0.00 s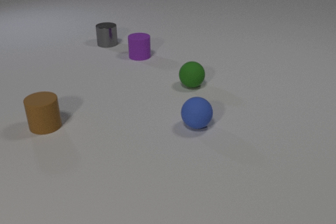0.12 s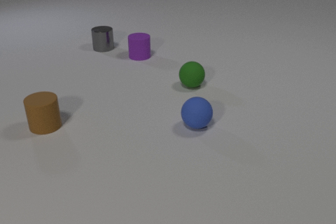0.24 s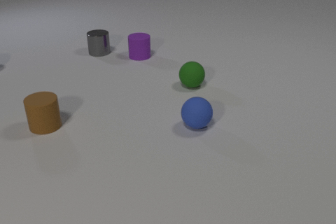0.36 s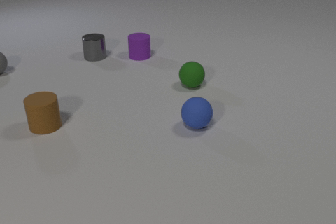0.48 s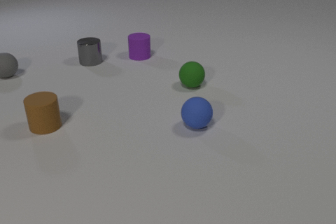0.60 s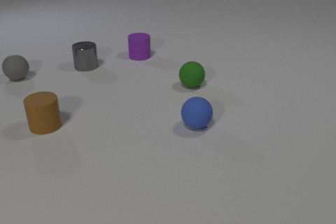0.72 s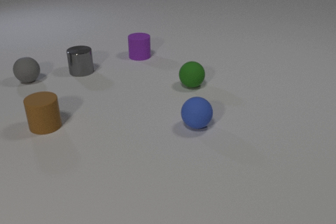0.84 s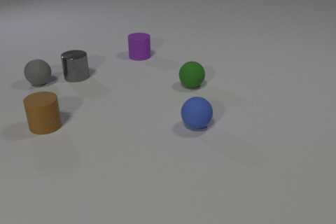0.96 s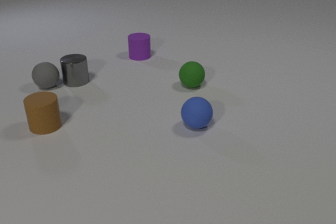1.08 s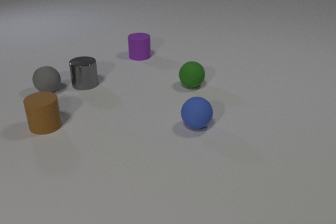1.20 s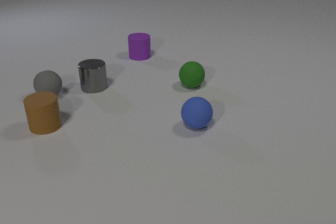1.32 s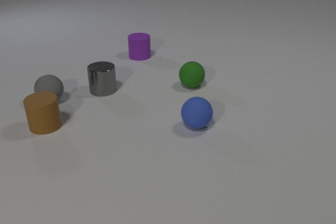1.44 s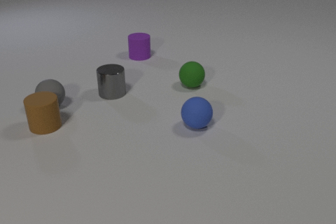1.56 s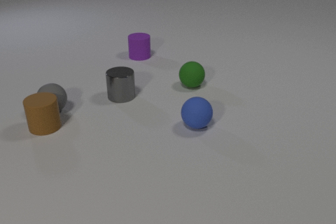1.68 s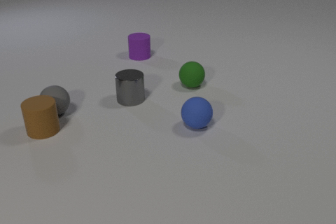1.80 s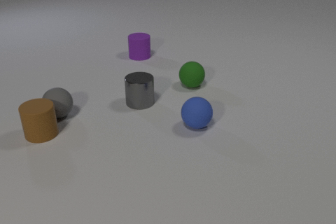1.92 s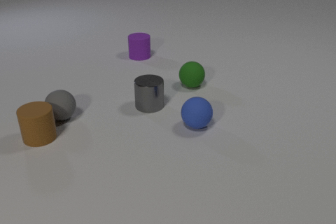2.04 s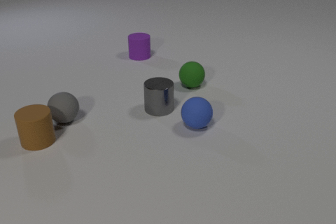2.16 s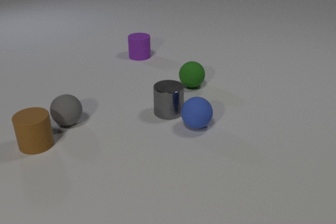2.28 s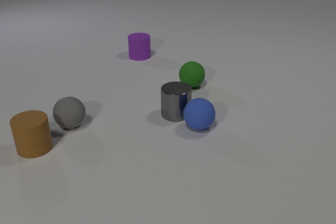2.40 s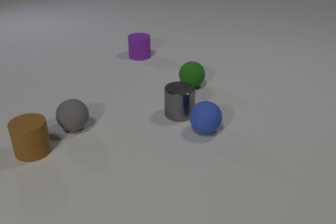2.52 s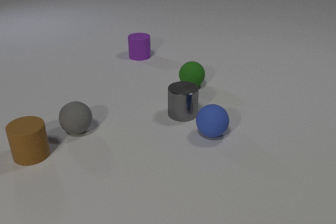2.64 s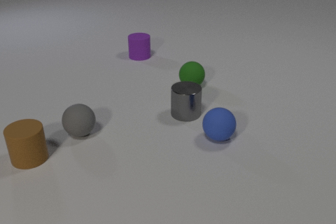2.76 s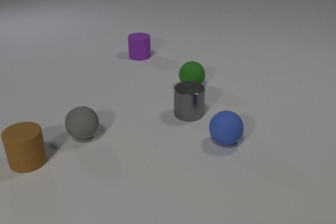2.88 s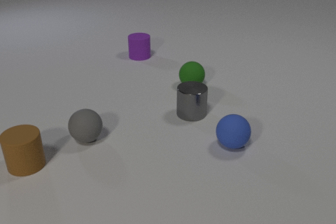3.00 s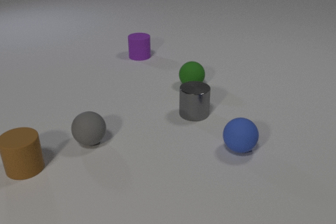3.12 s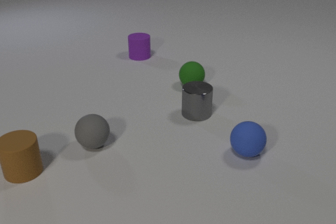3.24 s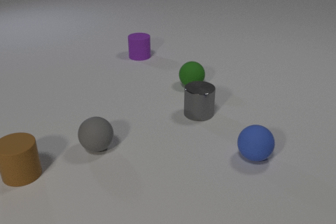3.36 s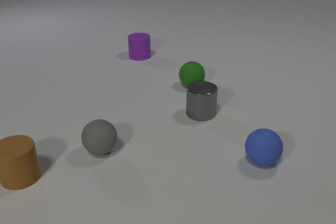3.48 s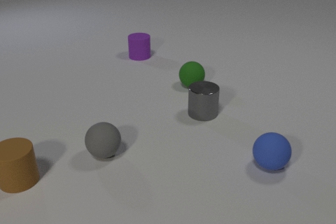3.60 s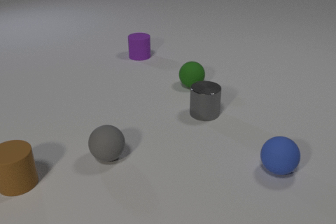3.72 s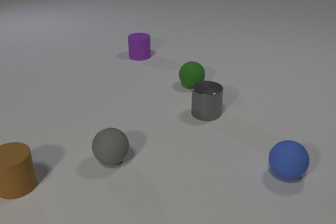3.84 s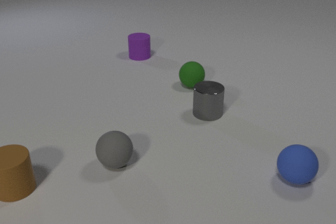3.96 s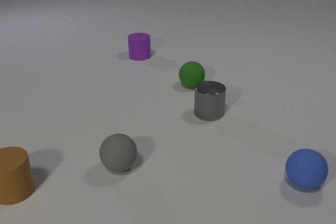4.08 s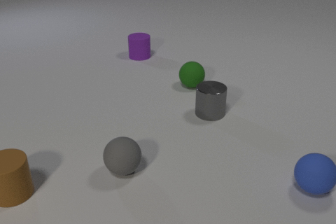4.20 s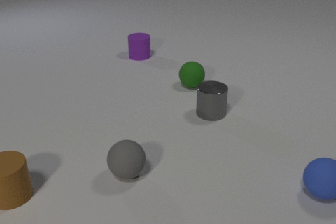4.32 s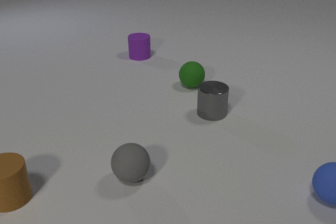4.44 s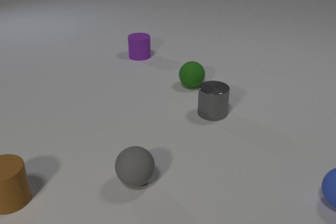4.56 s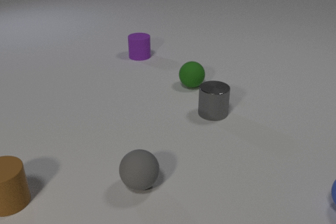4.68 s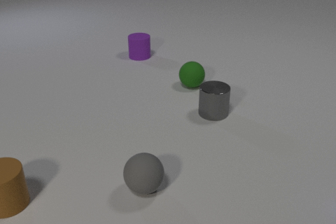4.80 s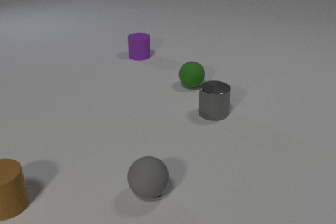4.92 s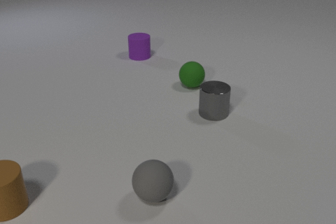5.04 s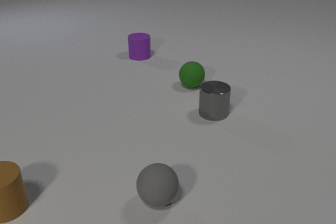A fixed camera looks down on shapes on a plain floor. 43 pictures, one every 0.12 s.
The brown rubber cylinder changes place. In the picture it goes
toward the camera.
The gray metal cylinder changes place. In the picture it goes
toward the camera.
0.00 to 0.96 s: The gray rubber sphere comes in at the left edge, rolls toward the camera and to the right. The gray metal cylinder slides toward the camera. The gray rubber sphere and the gray metal cylinder collide.
0.96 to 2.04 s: The gray rubber sphere rolls toward the camera. The gray metal cylinder slides to the right and toward the camera. The brown rubber cylinder slides toward the camera. The gray rubber sphere and the brown rubber cylinder collide.
2.04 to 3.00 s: The gray rubber sphere rolls toward the camera and to the right. The gray metal cylinder slides to the right. The brown rubber cylinder slides toward the camera. The blue rubber sphere rolls to the right and toward the camera. The gray metal cylinder and the blue rubber sphere collide.
3.00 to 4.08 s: The gray rubber sphere rolls toward the camera and to the right. The gray metal cylinder slides to the right. The brown rubber cylinder slides toward the camera. The blue rubber sphere rolls to the right and toward the camera.
4.08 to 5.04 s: The gray rubber sphere rolls toward the camera and to the right. The brown rubber cylinder slides toward the camera. The blue rubber sphere rolls to the right and toward the camera, leaves at the right edge.
What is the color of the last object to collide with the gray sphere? brown.
How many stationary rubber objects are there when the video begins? 4.
How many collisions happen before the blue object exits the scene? 3.
